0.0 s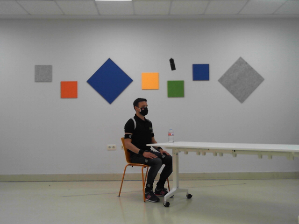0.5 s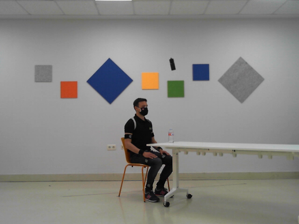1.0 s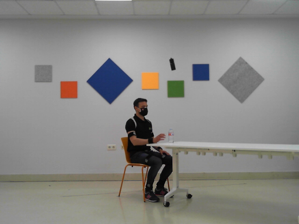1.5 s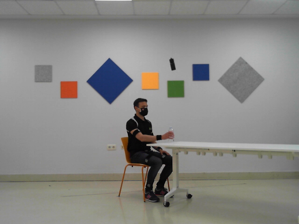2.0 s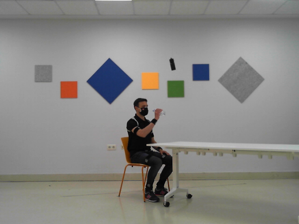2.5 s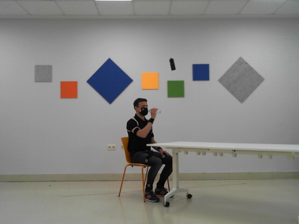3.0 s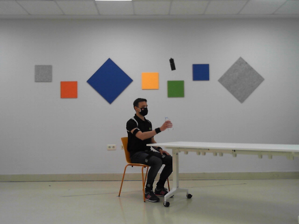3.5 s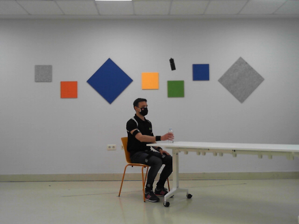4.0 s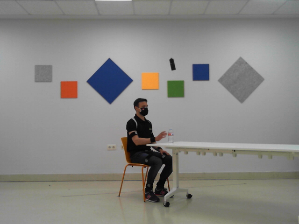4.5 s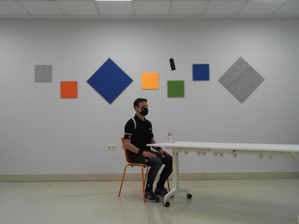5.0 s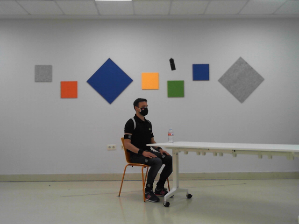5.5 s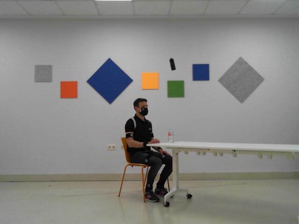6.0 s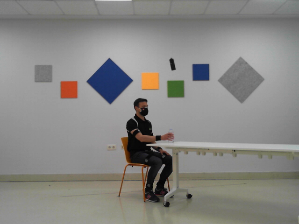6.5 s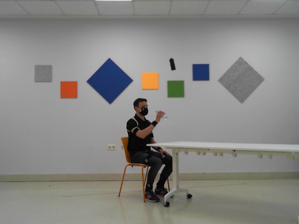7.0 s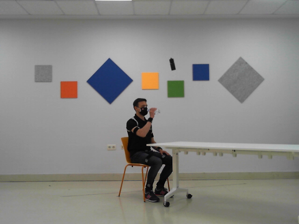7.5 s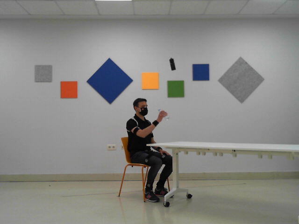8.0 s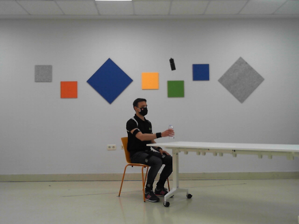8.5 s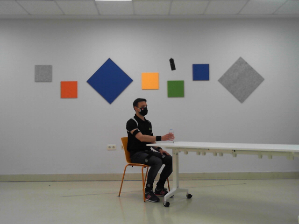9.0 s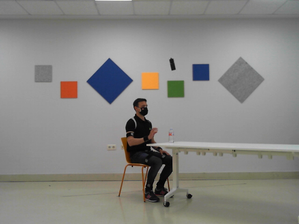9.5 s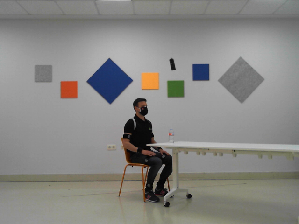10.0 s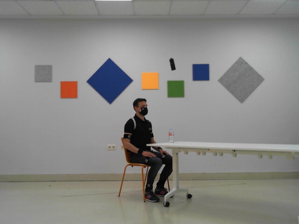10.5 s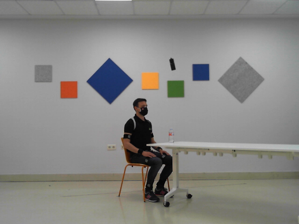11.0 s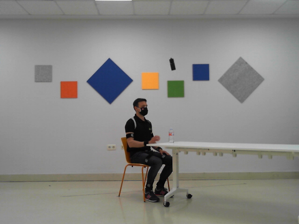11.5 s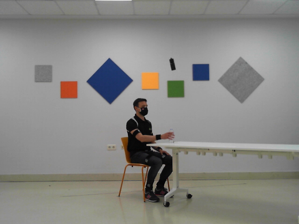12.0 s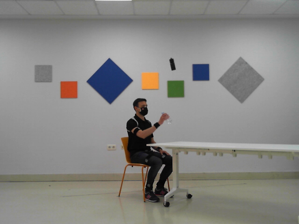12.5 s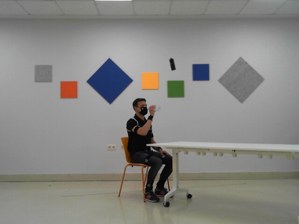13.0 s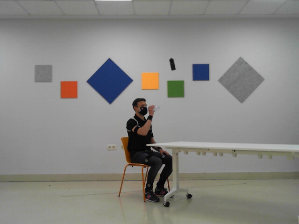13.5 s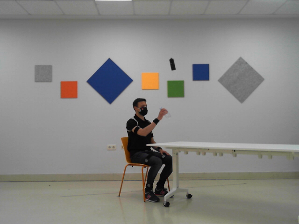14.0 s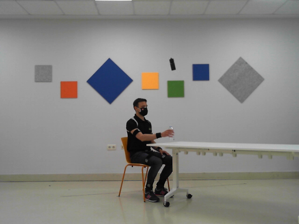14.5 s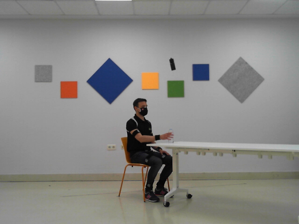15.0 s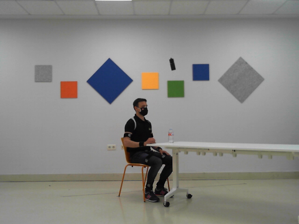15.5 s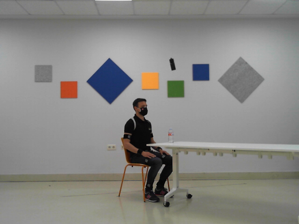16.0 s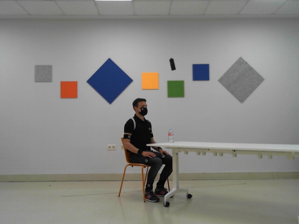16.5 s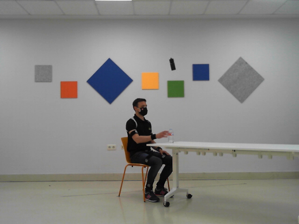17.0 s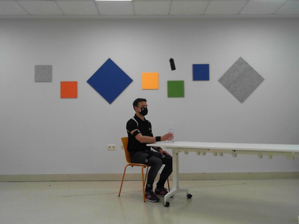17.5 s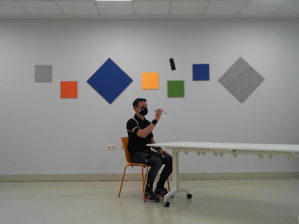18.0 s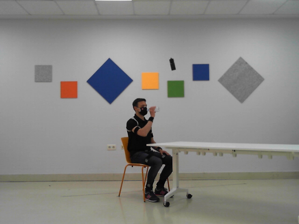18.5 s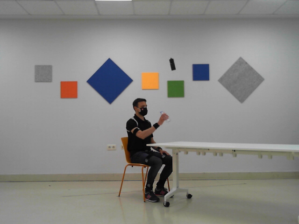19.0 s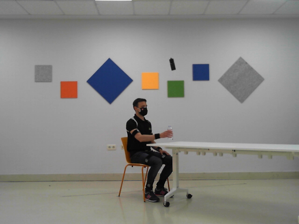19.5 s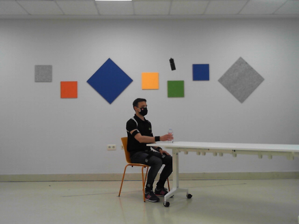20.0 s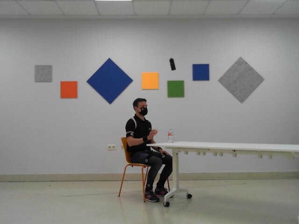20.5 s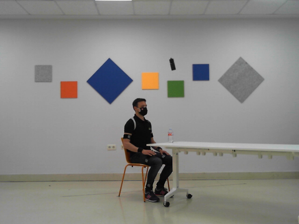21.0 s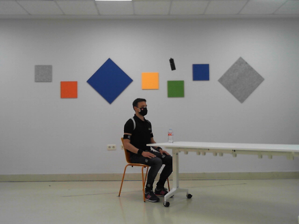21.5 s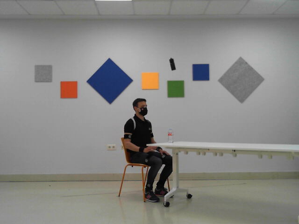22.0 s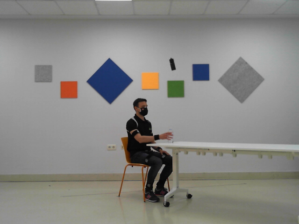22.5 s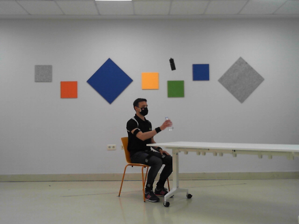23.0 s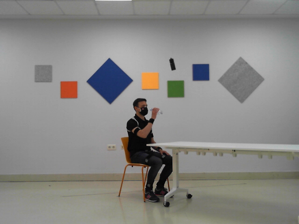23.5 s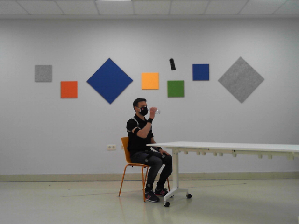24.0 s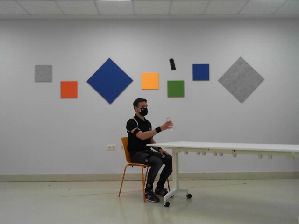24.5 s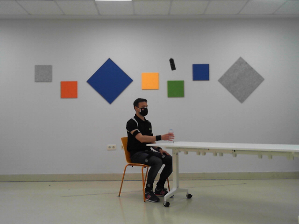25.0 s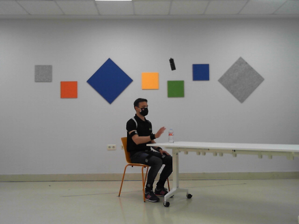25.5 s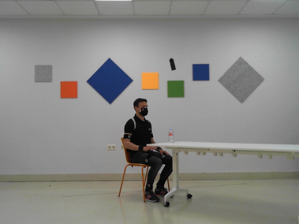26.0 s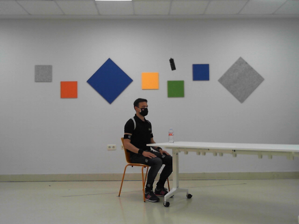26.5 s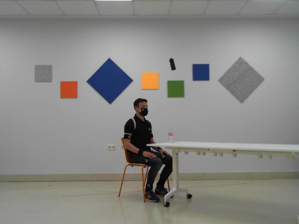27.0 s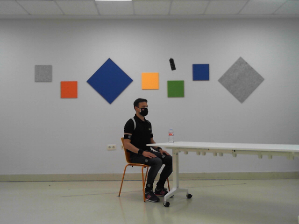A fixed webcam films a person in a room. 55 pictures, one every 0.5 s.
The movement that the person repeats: Drink from a bottle, right hand.
